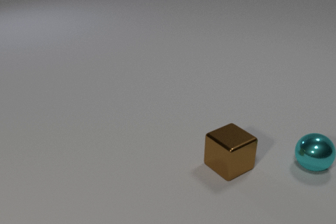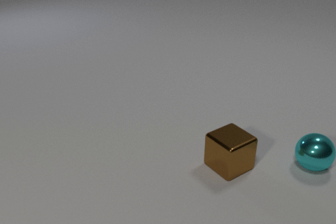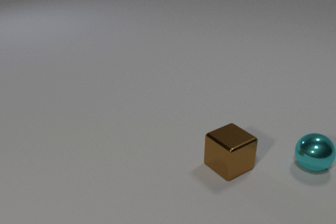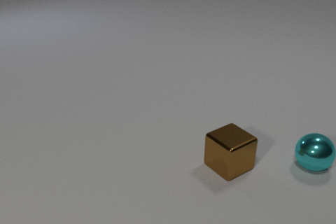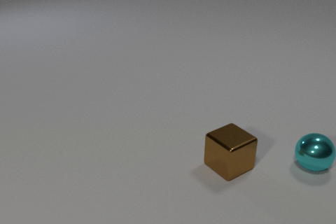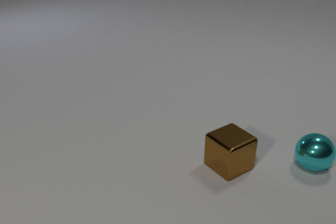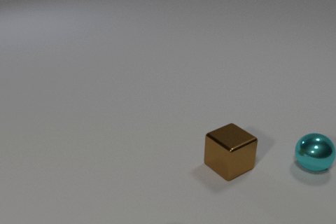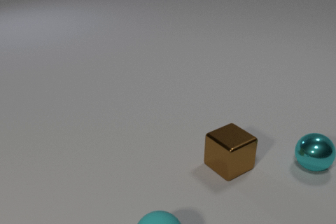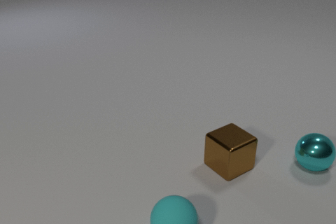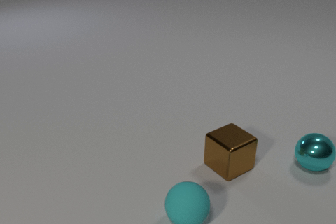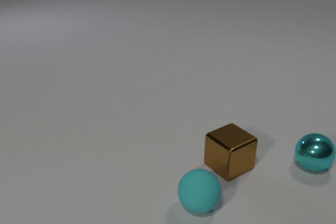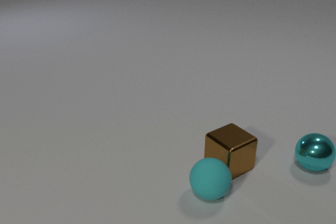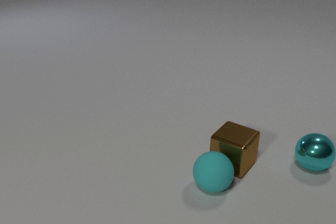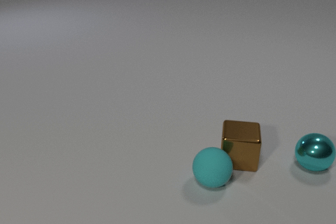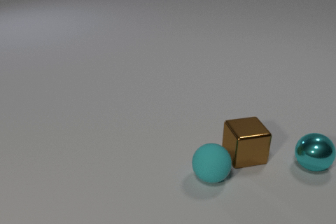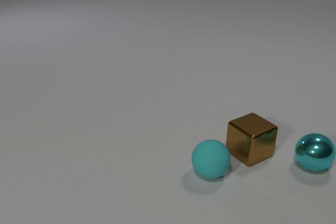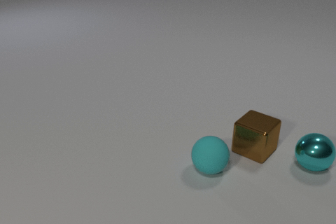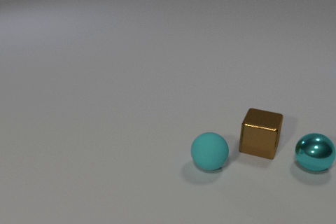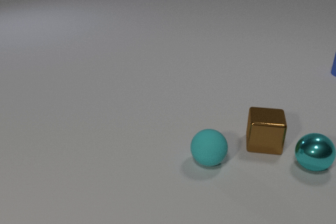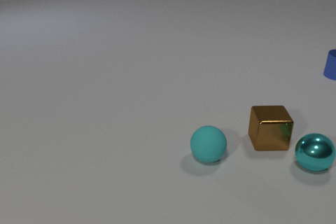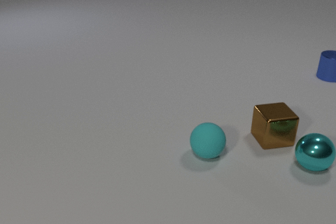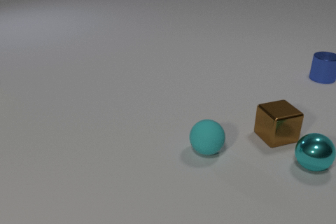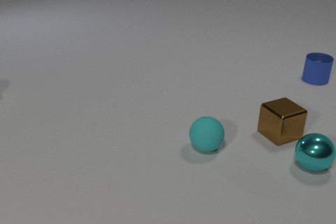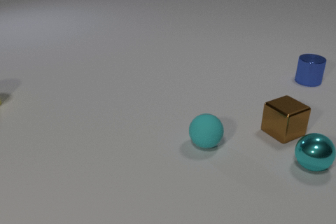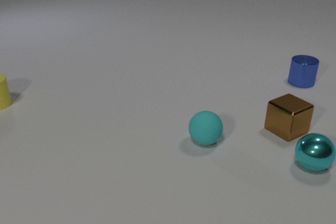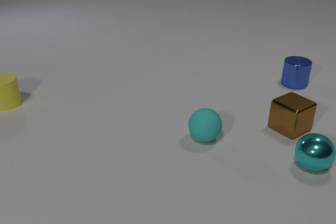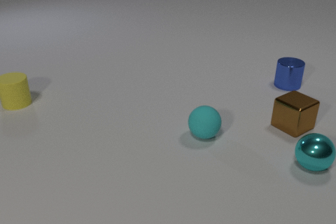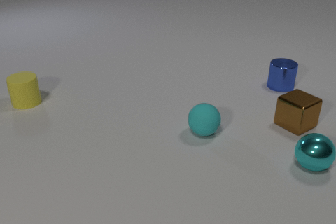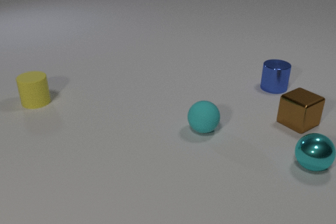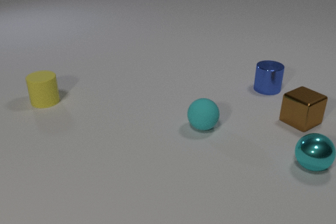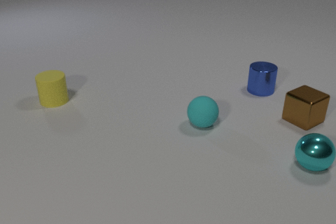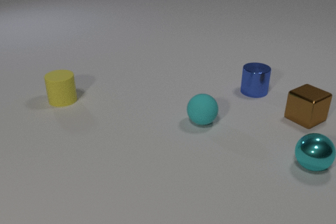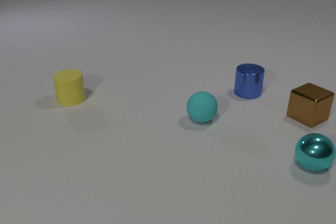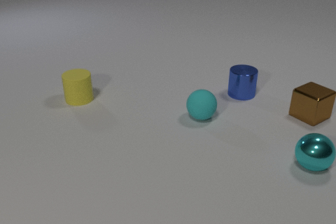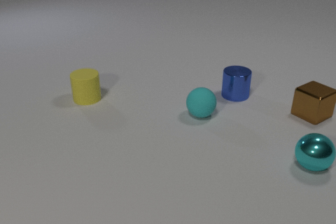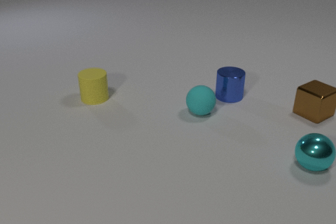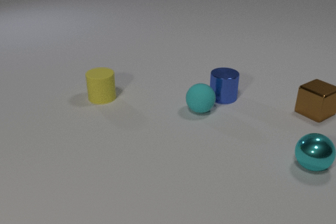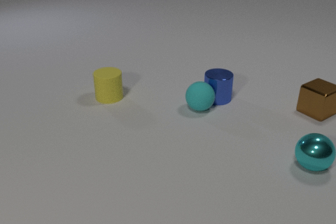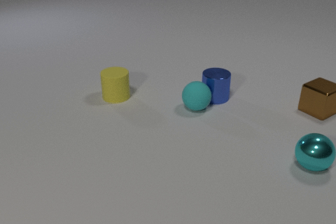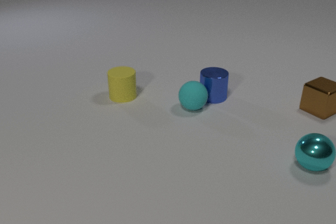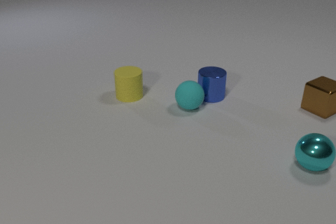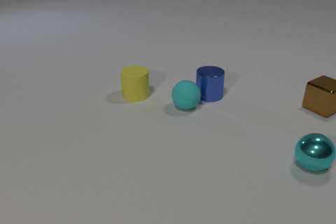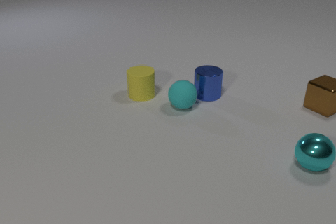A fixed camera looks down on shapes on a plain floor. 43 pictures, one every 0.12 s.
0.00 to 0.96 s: The cyan rubber sphere comes in at the bottom edge, rolls away from the camera and to the right.
0.96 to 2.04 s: The cyan rubber sphere rolls away from the camera. The brown metal cube slides away from the camera and to the right, spins so that its near face slides to the right, counterclockwise seen from above. The cyan rubber sphere and the brown metal cube collide.
2.04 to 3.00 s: The cyan rubber sphere rolls away from the camera. The brown metal cube slides away from the camera and to the right, spins counterclockwise seen from above by about 60 degrees, its near face sliding to the right. The blue metal cylinder comes in at the right edge, slides to the left and toward the camera. The yellow rubber cylinder comes in at the left edge, slides to the right.
3.00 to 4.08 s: The cyan rubber sphere rolls away from the camera. The brown metal cube slides away from the camera and to the right. The blue metal cylinder slides to the left and toward the camera. The yellow rubber cylinder slides to the right.
4.08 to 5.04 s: The cyan rubber sphere rolls to the left and away from the camera. The brown metal cube slides away from the camera and to the right. The blue metal cylinder slides to the left. The yellow rubber cylinder slides to the right. The cyan rubber sphere and the blue metal cylinder collide.
What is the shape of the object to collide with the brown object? sphere.
How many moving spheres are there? 1.
How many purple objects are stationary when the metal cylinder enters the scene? 0.
